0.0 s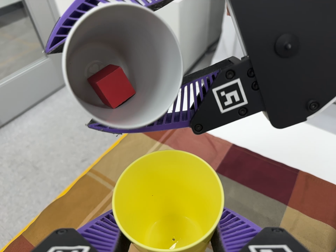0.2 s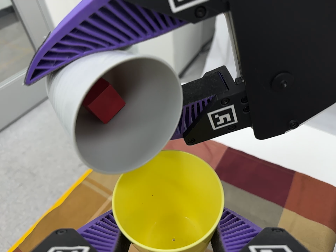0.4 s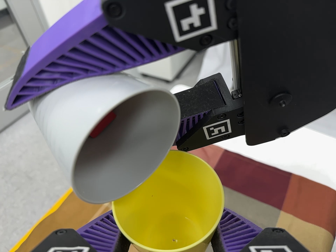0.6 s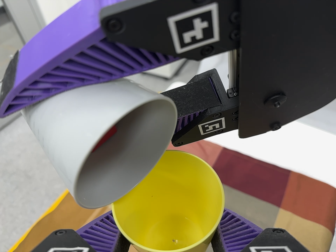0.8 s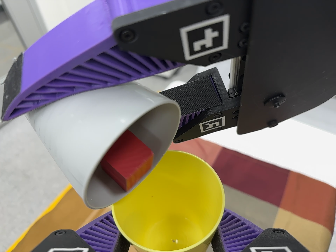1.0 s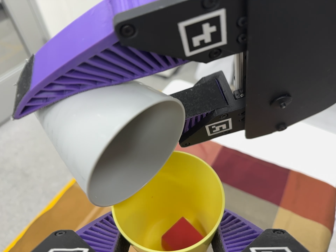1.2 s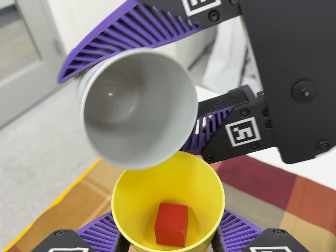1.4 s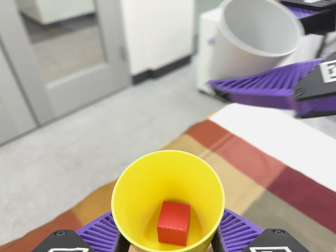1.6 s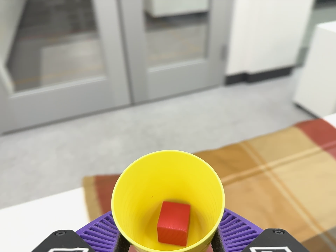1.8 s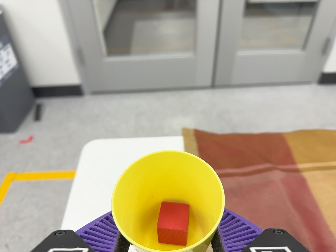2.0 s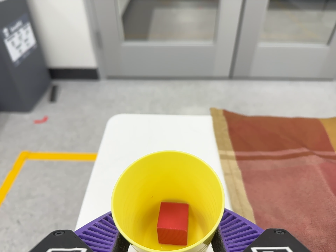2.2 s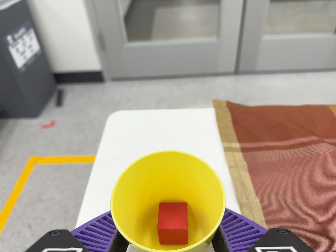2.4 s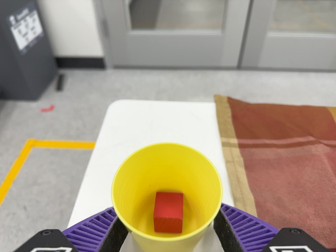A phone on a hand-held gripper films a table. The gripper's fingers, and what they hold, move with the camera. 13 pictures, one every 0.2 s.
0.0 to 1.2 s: The camera shifts only a little, or ends up much as it began.
1.2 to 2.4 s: The scene slides to the right, as the camera pans about 45 degrees to its left. It travels to its left and toward the bottom of its view, about 26 cm, so close, fixed things drift to the right. It rolls about its line of sight by about 40 degrees, and the scene rotates clockwise.
The film runs forward here.
